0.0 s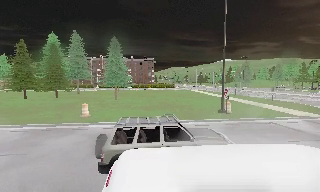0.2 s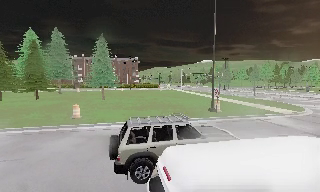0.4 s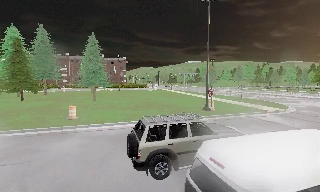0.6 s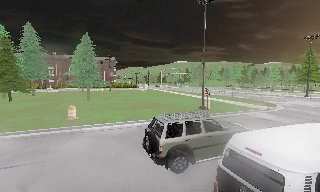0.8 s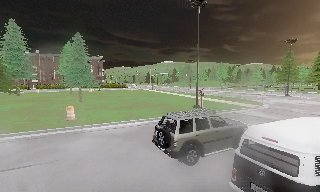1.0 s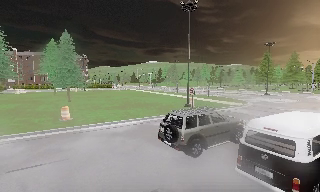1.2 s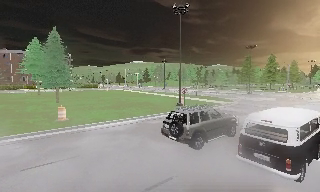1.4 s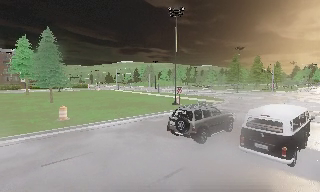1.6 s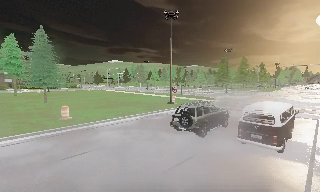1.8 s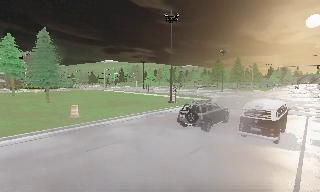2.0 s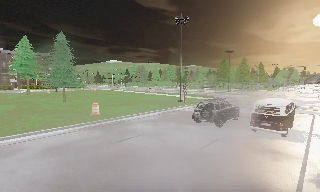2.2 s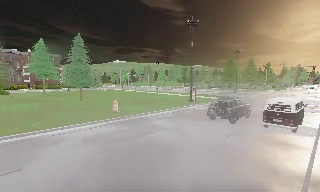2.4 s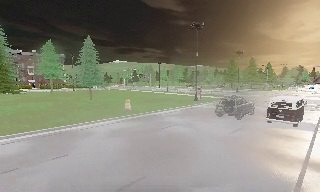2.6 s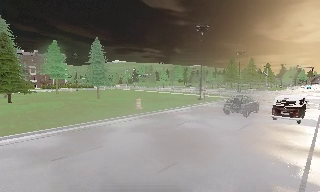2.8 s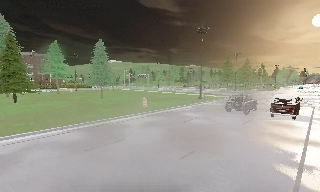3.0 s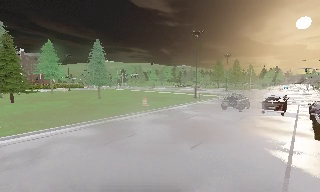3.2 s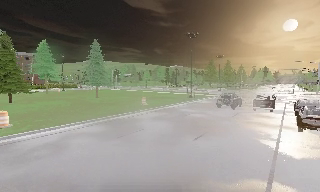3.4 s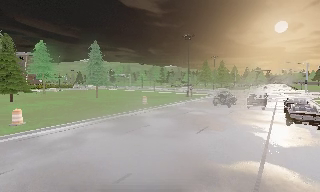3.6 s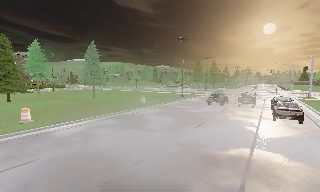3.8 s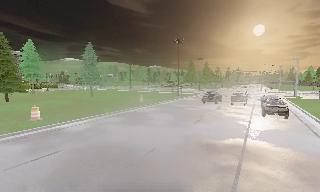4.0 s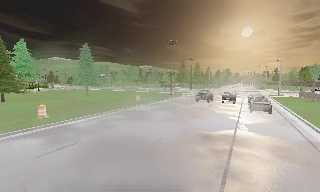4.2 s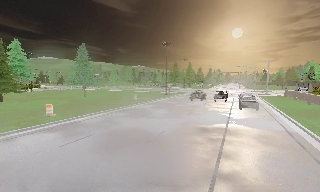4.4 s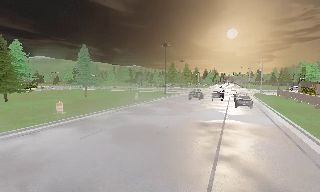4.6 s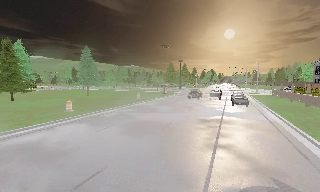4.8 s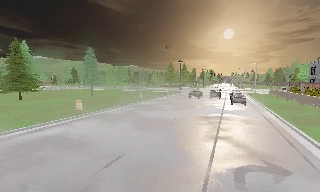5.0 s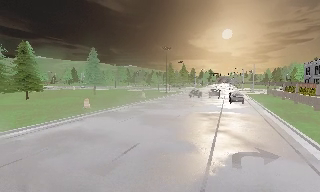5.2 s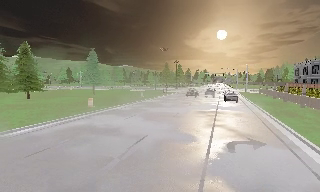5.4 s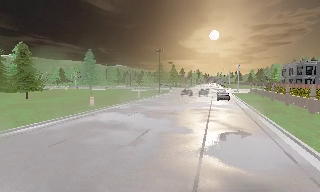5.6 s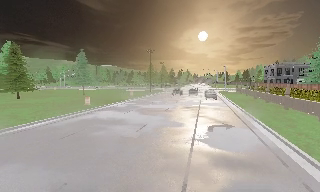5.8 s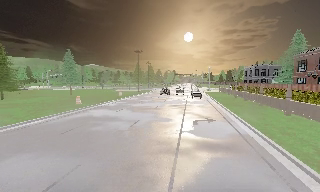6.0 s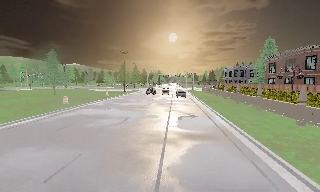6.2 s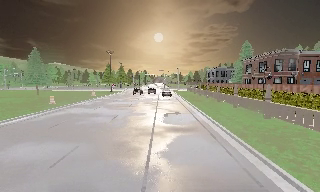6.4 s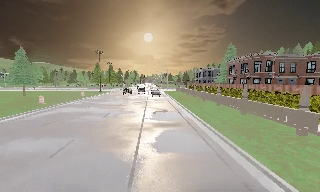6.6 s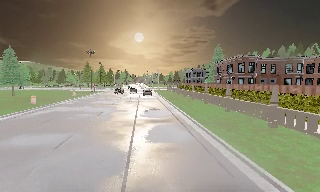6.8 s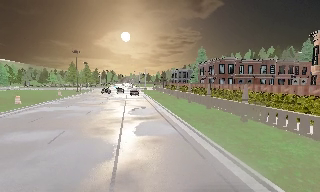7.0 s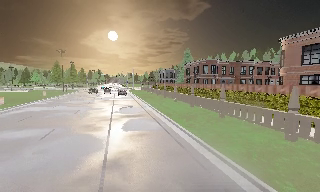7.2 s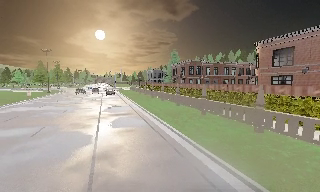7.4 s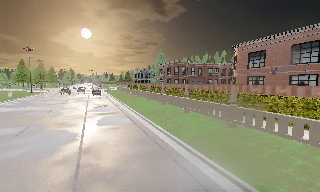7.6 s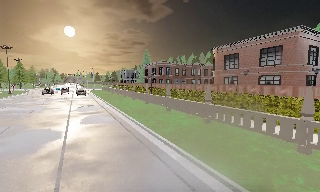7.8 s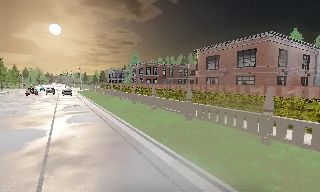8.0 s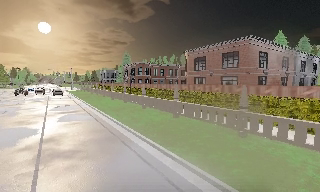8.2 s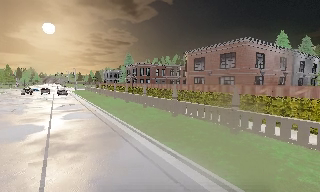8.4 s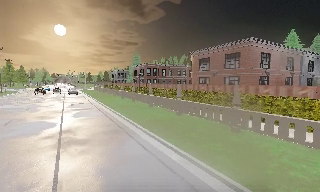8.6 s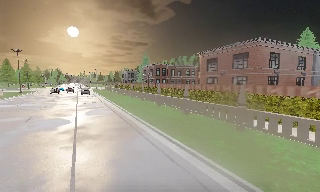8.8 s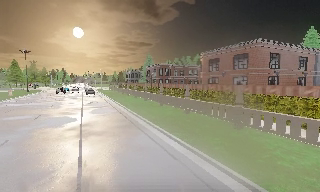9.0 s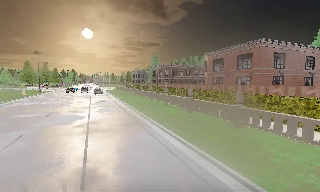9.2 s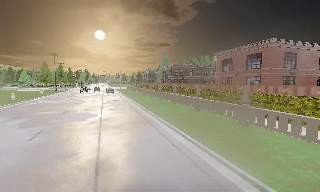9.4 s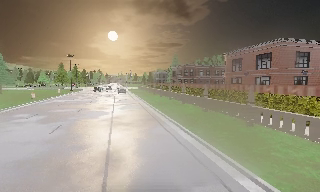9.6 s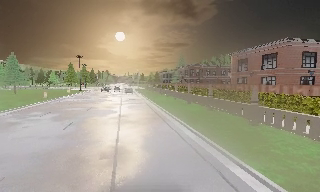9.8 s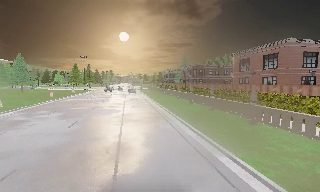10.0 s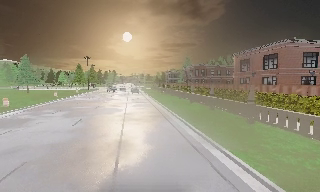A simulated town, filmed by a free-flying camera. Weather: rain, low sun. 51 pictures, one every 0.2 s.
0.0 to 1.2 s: The camera pans to its right, which is clockwise from overhead, by about 30 degrees. It travels to its left, about 6 m.
1.2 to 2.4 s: The camera travels backward and to its left, about 8 m, so what stands in front gets smaller.
2.4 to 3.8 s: The camera pans to its right, which is clockwise from overhead, by about 15 degrees. It travels backward and to its left, about 9 m, so what stands in front gets smaller.
3.8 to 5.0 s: The camera travels backward and to its left, about 8 m, so what stands in front gets smaller.
5.0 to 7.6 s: The camera swings to its right by about 50 degrees, and the scene slides to the left. It travels backward, about 14 m.
7.6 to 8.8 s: The camera travels backward and to its right, about 4 m, so what stands in front gets smaller.
8.8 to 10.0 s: The camera pans to its left, which is counterclockwise from overhead, by about 15 degrees. It travels backward and to its right, about 3 m, so what stands in front gets smaller.
The film runs backward here.
